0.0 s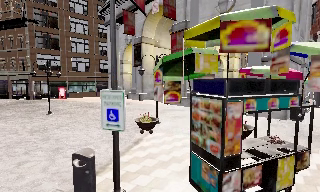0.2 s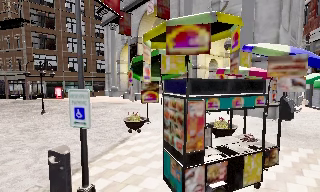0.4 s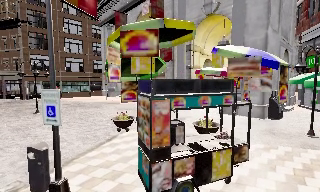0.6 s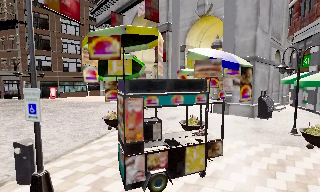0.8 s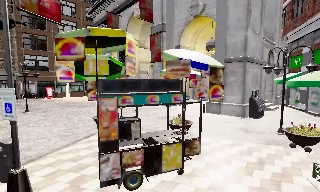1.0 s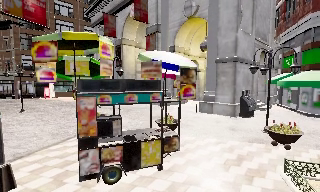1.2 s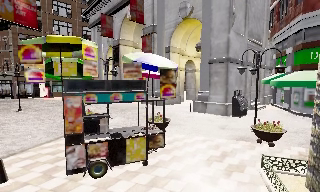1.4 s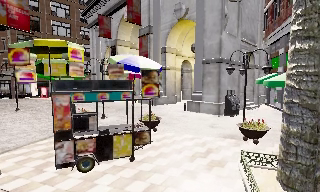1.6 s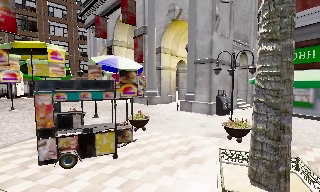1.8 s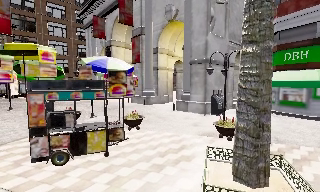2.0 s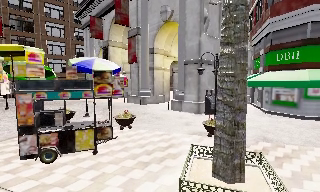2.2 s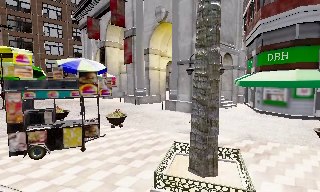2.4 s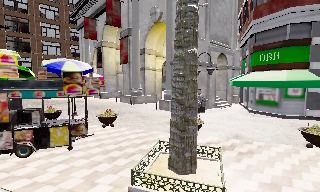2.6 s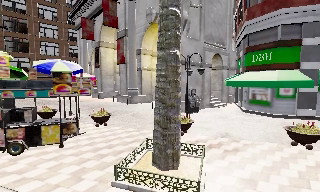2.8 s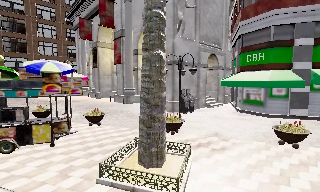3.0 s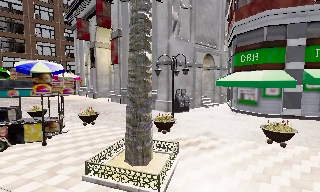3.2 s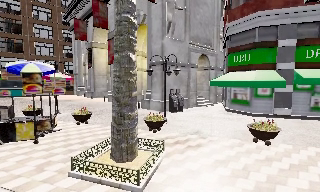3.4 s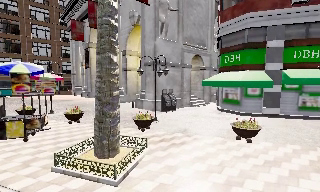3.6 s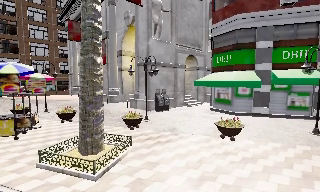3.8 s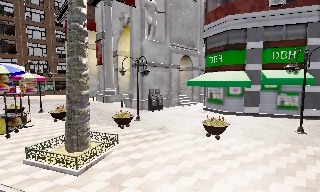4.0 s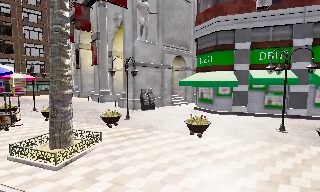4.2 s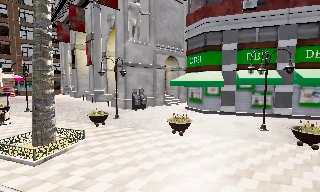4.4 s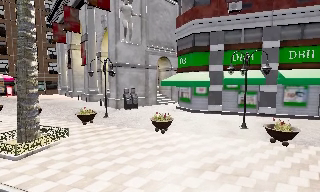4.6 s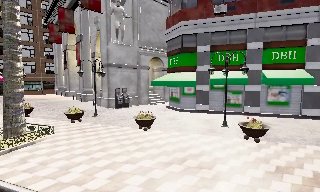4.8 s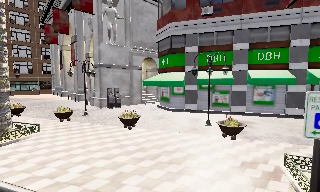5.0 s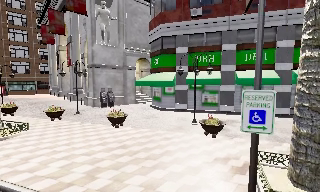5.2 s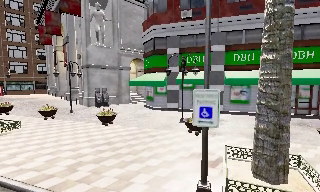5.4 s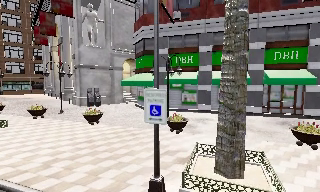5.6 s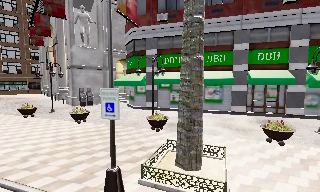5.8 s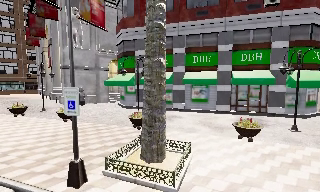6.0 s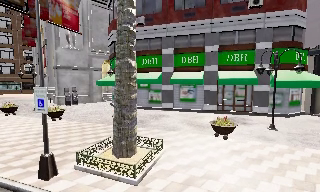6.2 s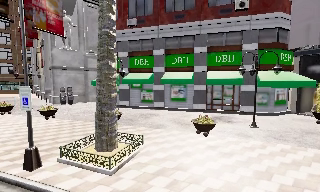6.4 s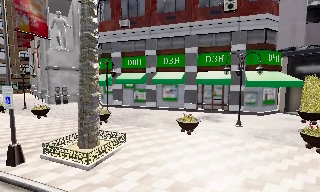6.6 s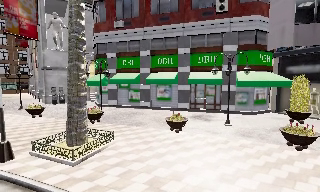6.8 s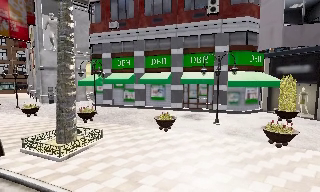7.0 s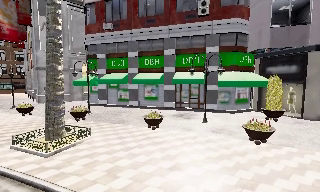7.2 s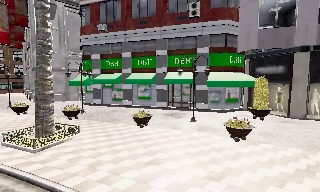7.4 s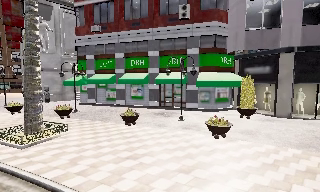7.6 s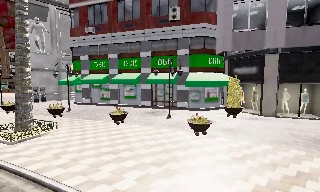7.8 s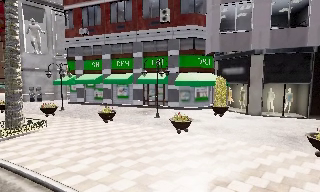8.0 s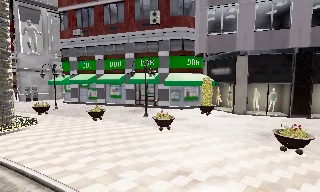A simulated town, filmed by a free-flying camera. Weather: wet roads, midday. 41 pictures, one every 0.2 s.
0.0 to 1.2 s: The camera travels to its right, about 4 m, so close, fixed things drift to the left.
1.2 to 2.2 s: The camera travels to its right and backward, about 3 m, so close, fixed things drift to the left.
2.2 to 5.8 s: The camera travels to its right, about 15 m, so close, fixed things drift to the left. It gains speed.
5.8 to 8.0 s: The camera travels to its right and backward, about 10 m, so close, fixed things drift to the left.
The film runs backward here.
